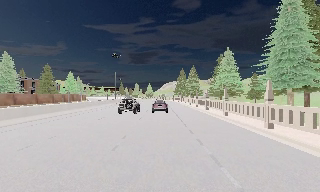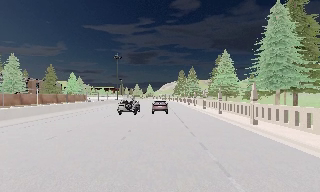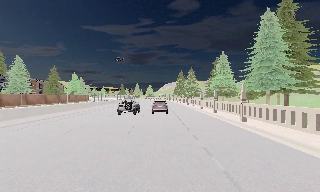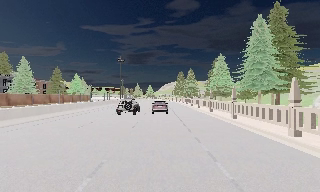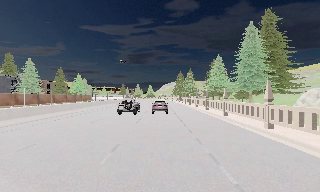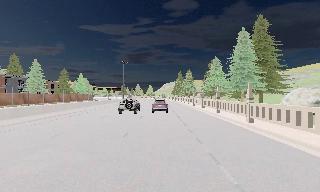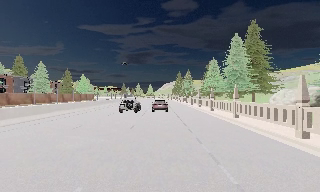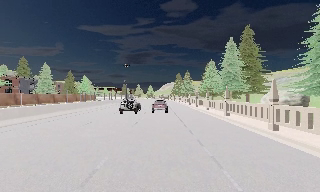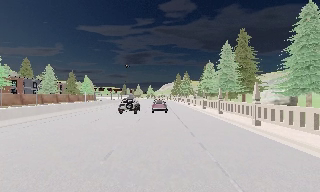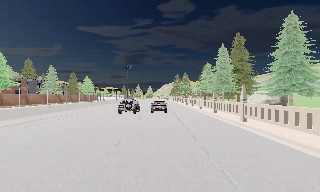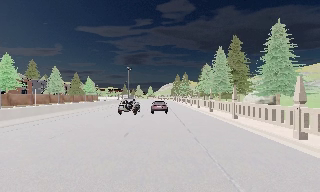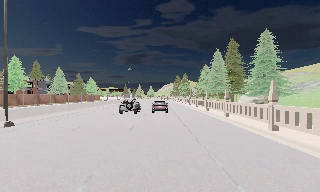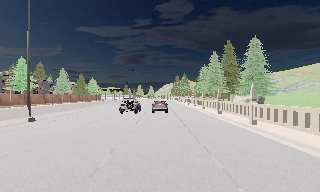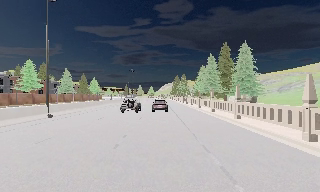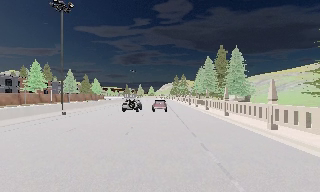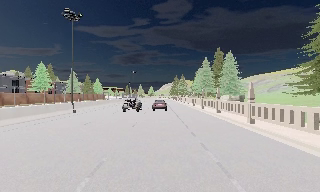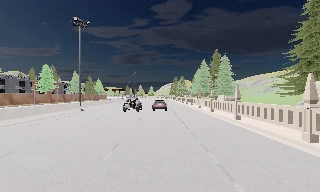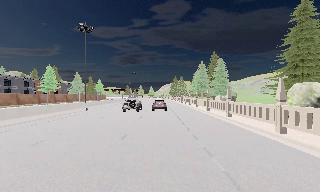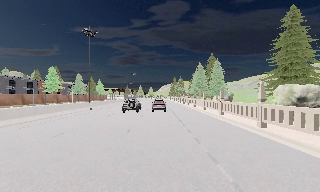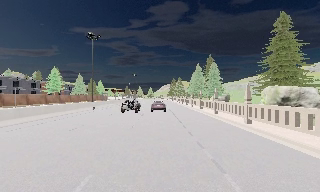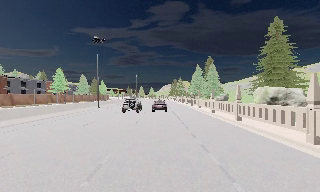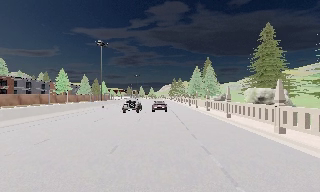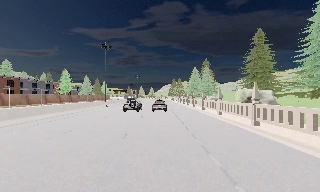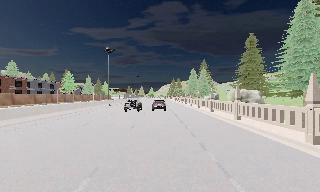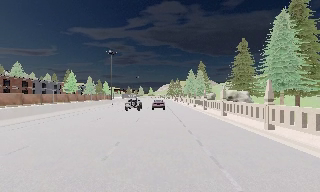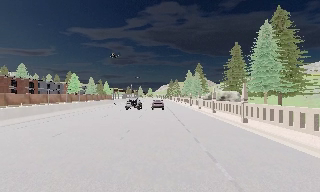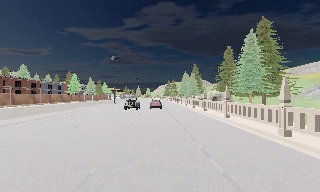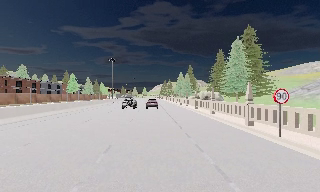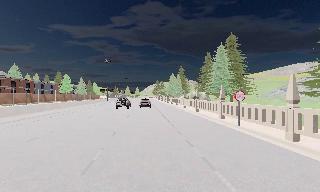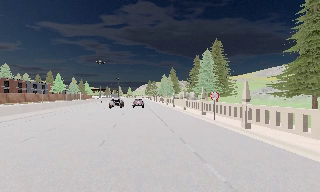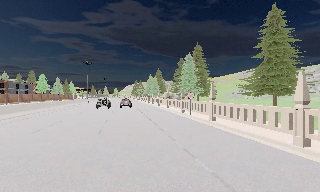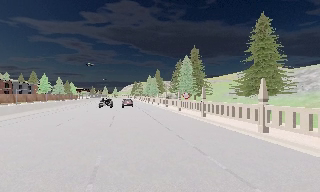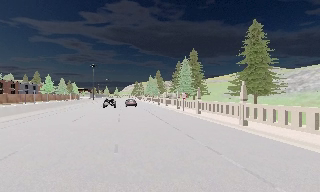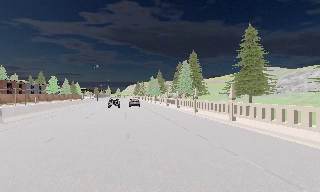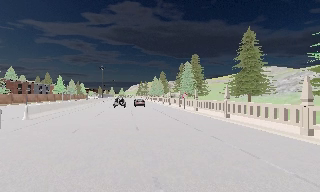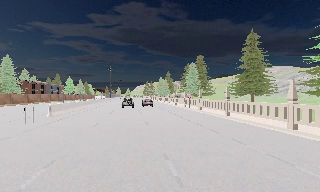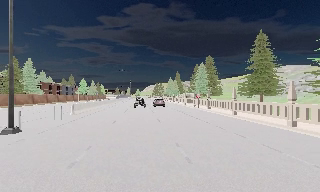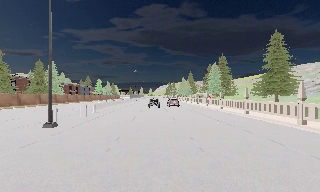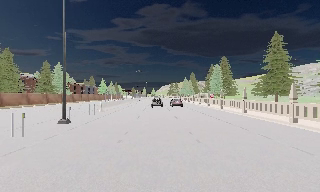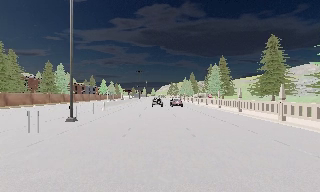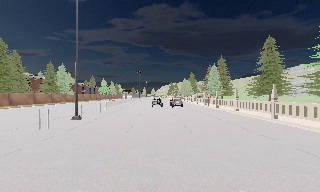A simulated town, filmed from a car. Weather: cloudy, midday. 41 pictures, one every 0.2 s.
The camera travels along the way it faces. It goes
backward.
0.0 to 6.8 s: The camera pans to its right, which is clockwise from overhead, by about 10 degrees. It travels backward, about 65 m, so what stands in front gets smaller.
6.8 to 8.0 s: The camera swings to its left by about 10 degrees, and the scene slides to the right. It travels backward, about 7 m, so what stands in front gets smaller. It loses speed.
The film runs backward here.
